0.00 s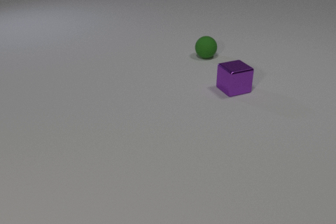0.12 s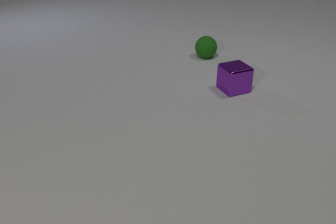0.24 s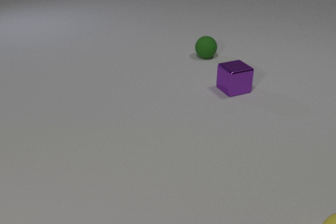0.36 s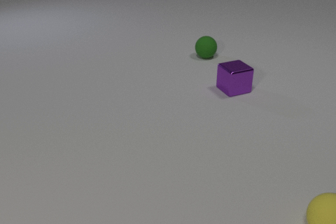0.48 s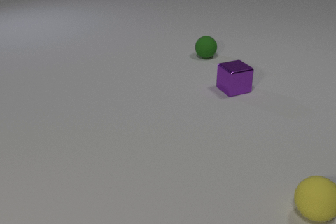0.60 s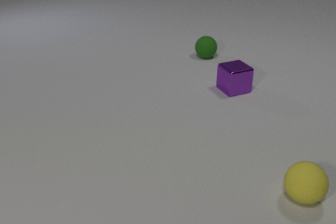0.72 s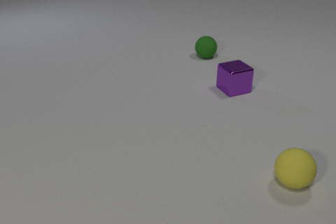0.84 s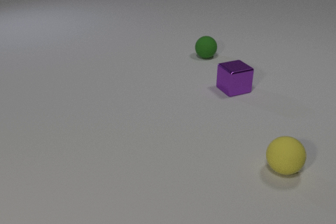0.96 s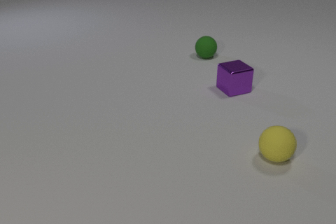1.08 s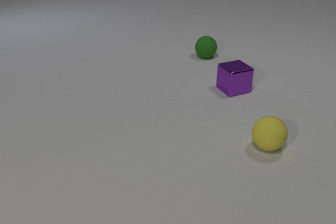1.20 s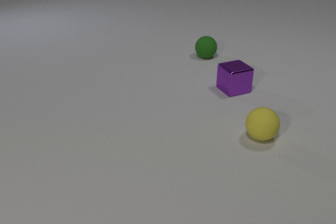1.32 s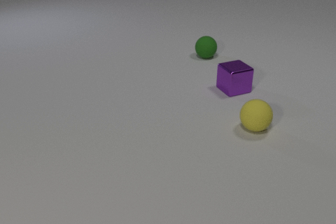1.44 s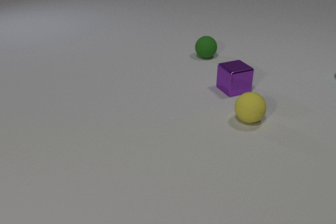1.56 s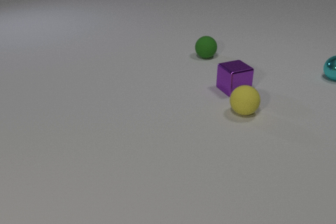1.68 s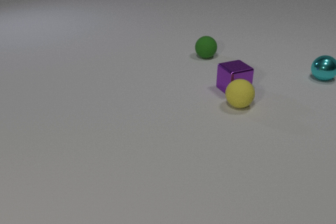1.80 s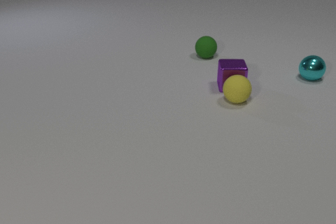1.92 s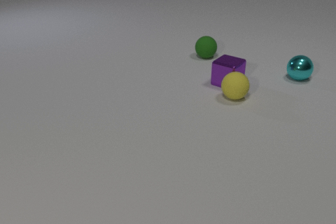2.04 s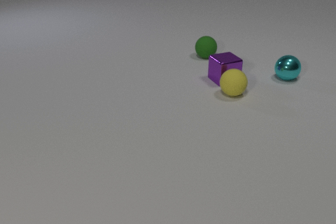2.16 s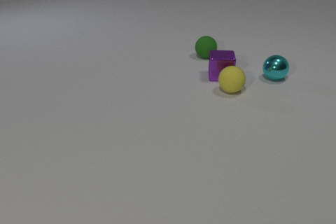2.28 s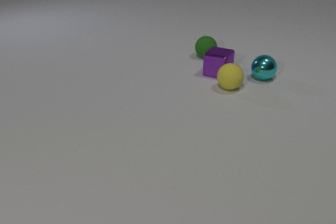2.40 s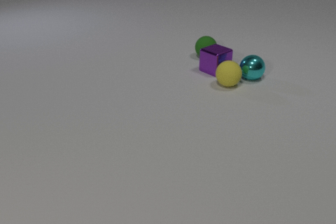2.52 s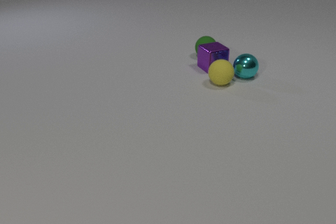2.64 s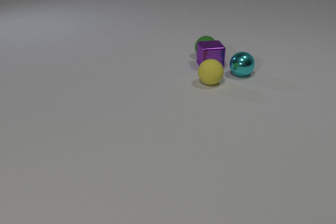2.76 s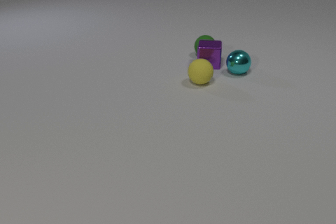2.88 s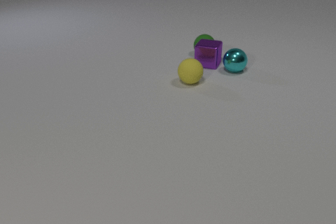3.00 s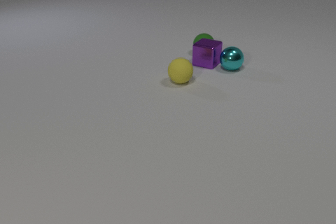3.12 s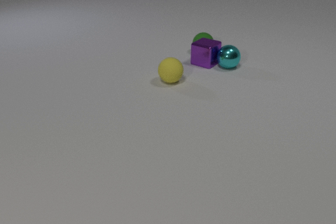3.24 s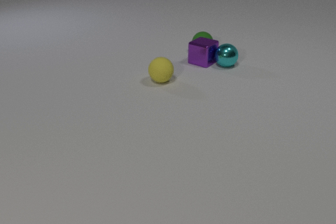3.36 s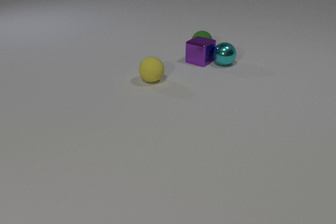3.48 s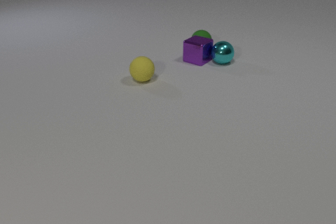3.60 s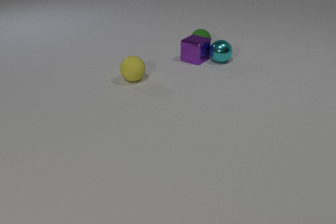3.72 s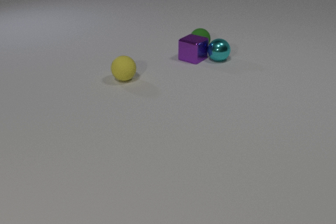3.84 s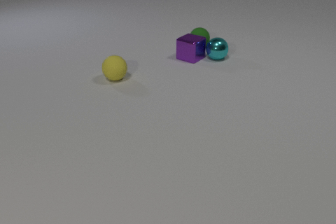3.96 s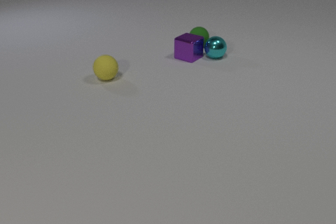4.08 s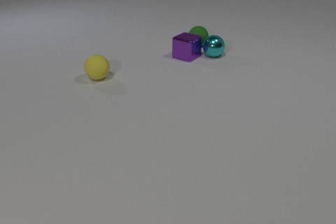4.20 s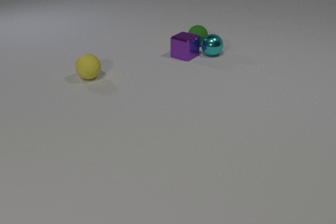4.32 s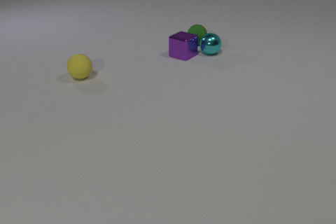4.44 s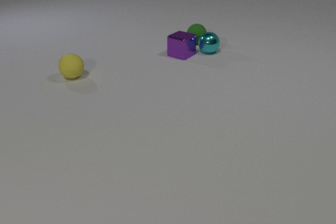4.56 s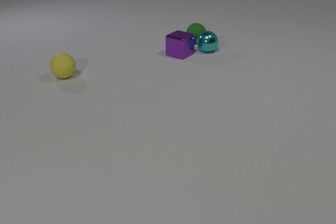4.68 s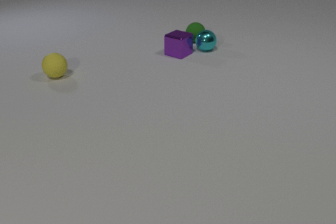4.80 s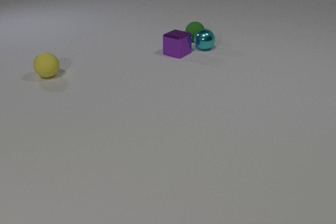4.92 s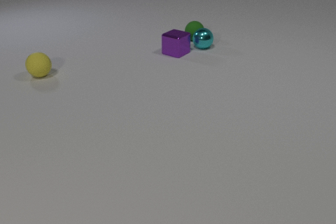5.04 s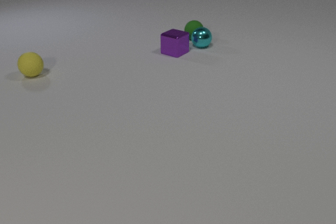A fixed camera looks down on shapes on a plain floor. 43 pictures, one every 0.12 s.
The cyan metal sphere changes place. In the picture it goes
to the left.
The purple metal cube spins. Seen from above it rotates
clockwise.
0.00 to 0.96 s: The yellow rubber sphere comes in at the bottom edge, rolls away from the camera and to the left.
0.96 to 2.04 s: The yellow rubber sphere rolls away from the camera. The purple metal cube slides away from the camera and to the left, spins clockwise seen from above by about 90 degrees, its near face sliding to the left. The cyan metal sphere comes in at the right edge, rolls to the left. The yellow rubber sphere and the purple metal cube collide.
2.04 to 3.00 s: The yellow rubber sphere rolls to the left and away from the camera. The purple metal cube slides away from the camera and to the left, spins clockwise seen from above by about 150 degrees, its near face sliding to the left. The cyan metal sphere rolls to the left. The green rubber sphere rolls away from the camera. The yellow rubber sphere and the cyan metal sphere collide. The purple metal cube and the green rubber sphere collide.
3.00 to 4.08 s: The yellow rubber sphere rolls to the left. The purple metal cube slides to the left and away from the camera. The cyan metal sphere rolls away from the camera and to the left. The green rubber sphere rolls away from the camera. The purple metal cube and the cyan metal sphere collide.
4.08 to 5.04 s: The yellow rubber sphere rolls to the left. The purple metal cube slides to the left and away from the camera. The cyan metal sphere rolls away from the camera and to the left. The green rubber sphere rolls away from the camera.
What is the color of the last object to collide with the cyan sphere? purple.
What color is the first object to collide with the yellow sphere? purple.
How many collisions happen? 4.
